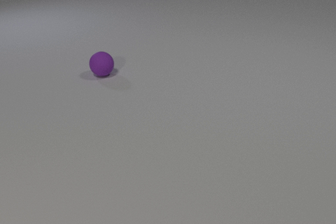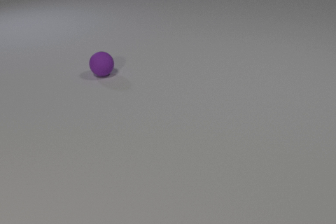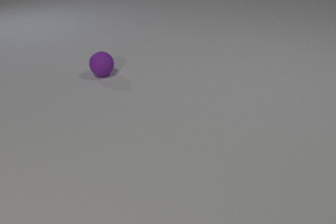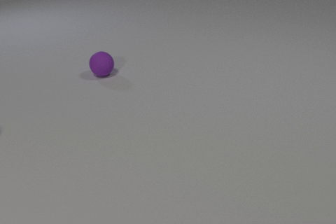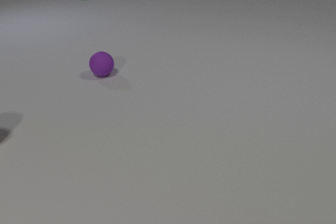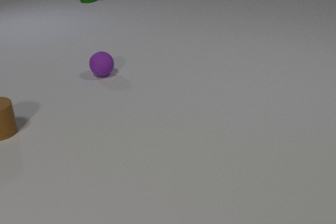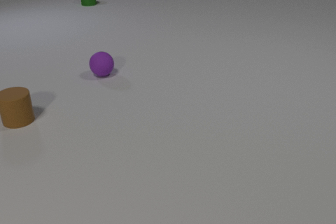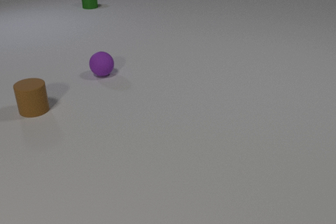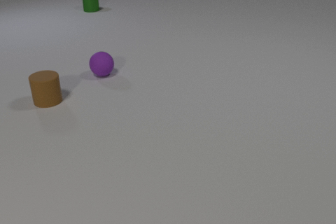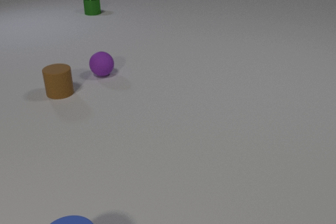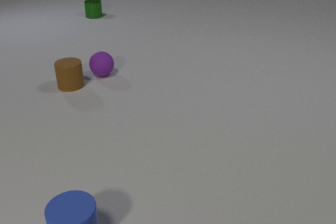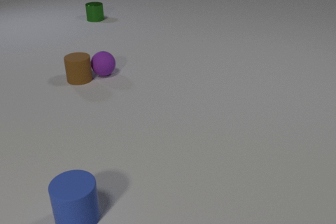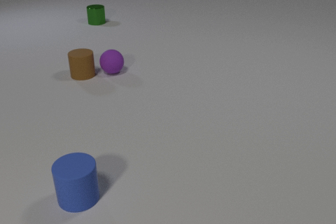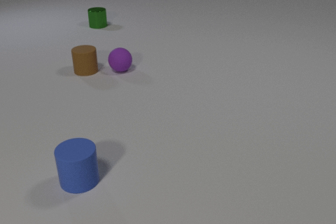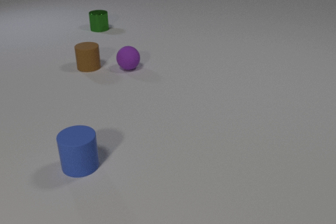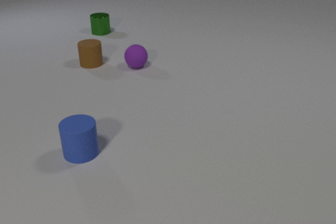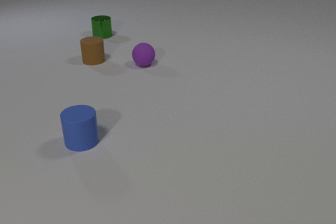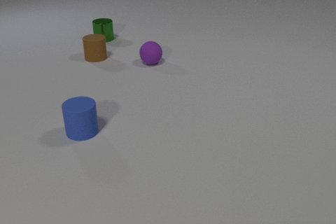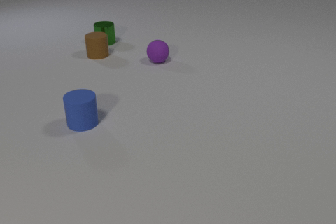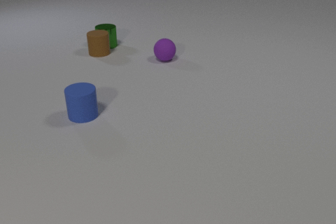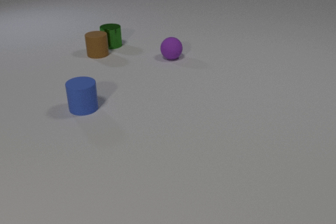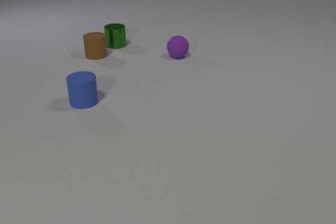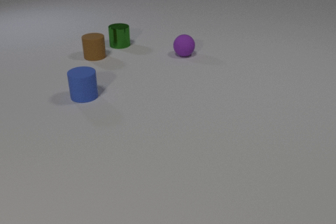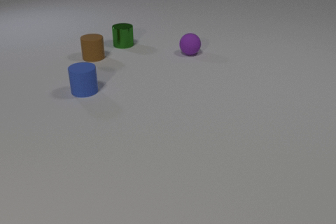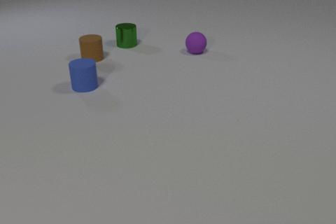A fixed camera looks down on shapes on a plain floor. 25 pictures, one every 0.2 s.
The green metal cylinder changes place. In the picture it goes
toward the camera.
The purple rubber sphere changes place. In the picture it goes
to the right.
0.0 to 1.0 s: The brown rubber cylinder comes in at the left edge, slides to the right and away from the camera. The green metal cylinder comes in at the top edge, slides toward the camera.
1.0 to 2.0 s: The brown rubber cylinder slides away from the camera and to the right. The green metal cylinder slides toward the camera. The blue rubber cylinder comes in at the bottom edge, slides away from the camera.
2.0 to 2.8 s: The brown rubber cylinder slides away from the camera and to the right. The purple rubber sphere rolls to the right and away from the camera. The green metal cylinder slides toward the camera. The blue rubber cylinder slides away from the camera. The brown rubber cylinder and the purple rubber sphere collide.
2.8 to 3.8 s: The brown rubber cylinder slides away from the camera. The purple rubber sphere rolls to the right and away from the camera. The green metal cylinder slides toward the camera. The blue rubber cylinder slides away from the camera. The brown rubber cylinder and the green metal cylinder collide.
3.8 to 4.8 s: The brown rubber cylinder slides toward the camera and to the left. The purple rubber sphere rolls to the right and away from the camera. The green metal cylinder slides to the right. The blue rubber cylinder slides away from the camera.
How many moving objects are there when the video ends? 4.
What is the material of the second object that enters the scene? rubber.
How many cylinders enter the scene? 3.
